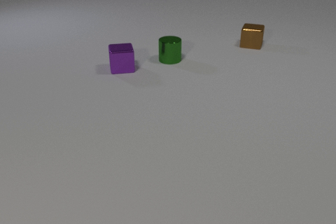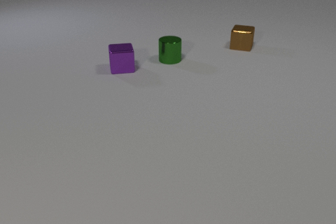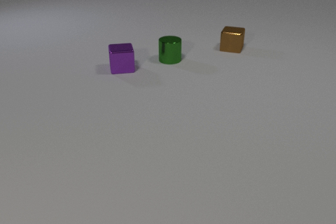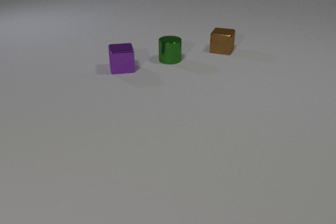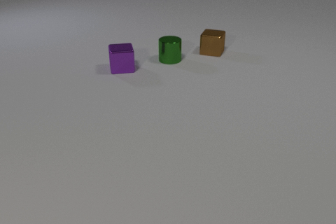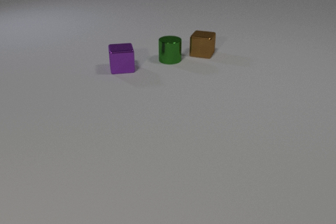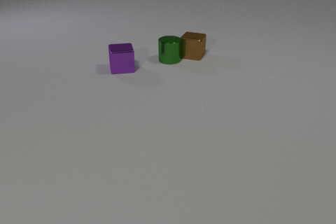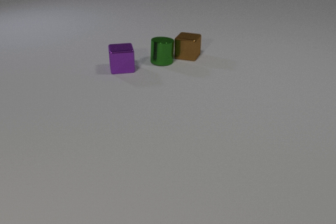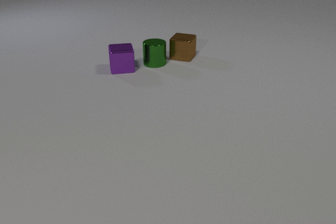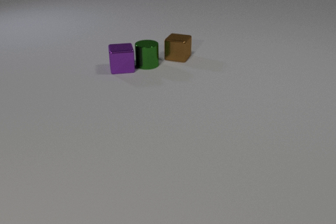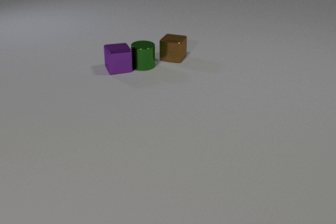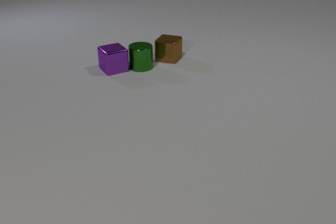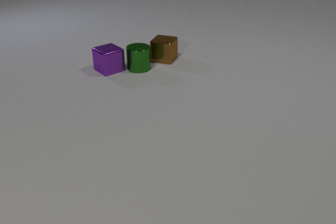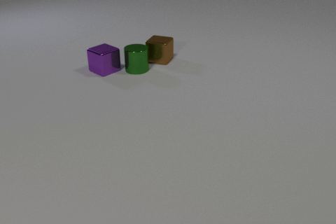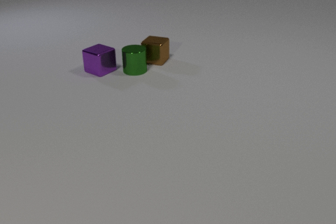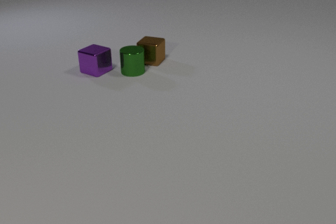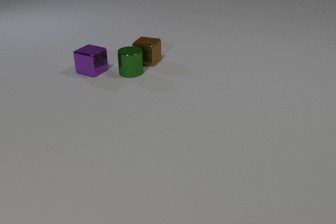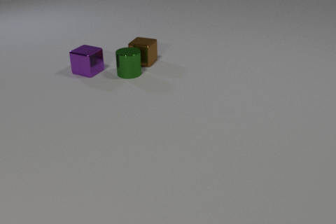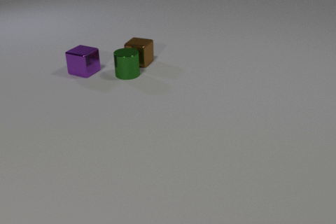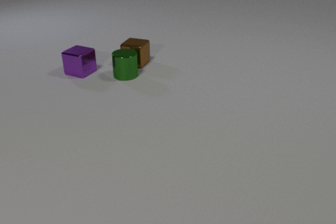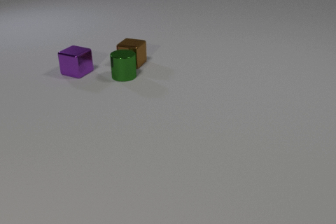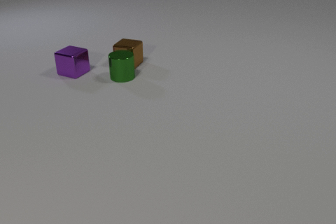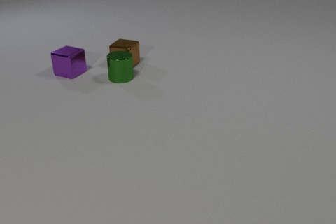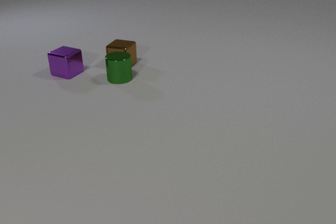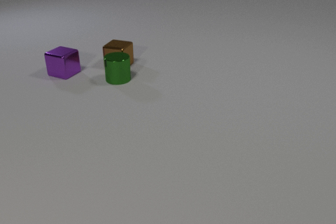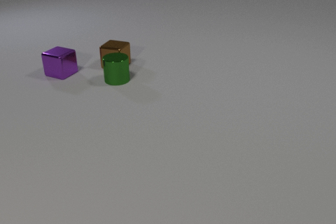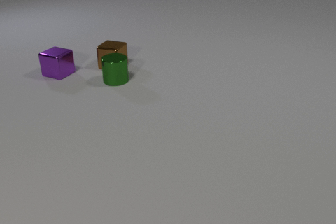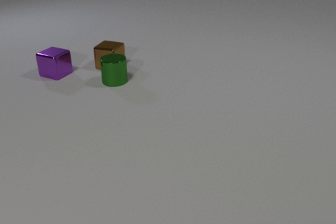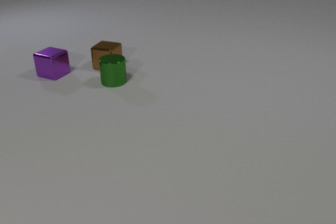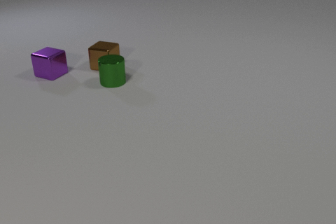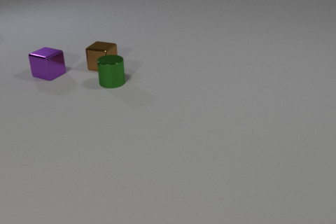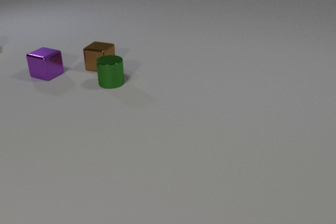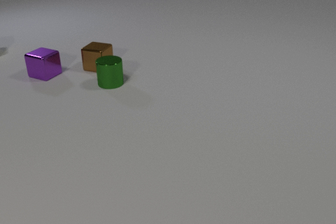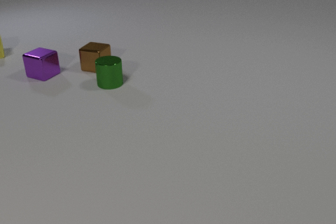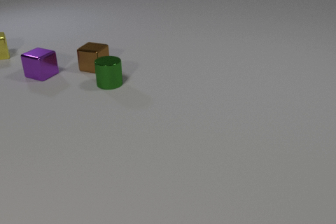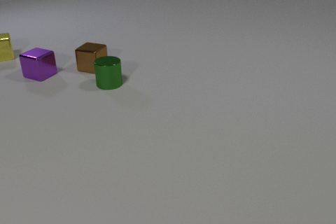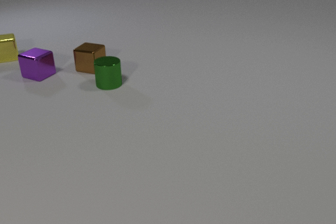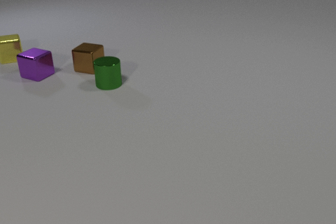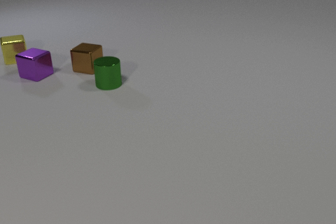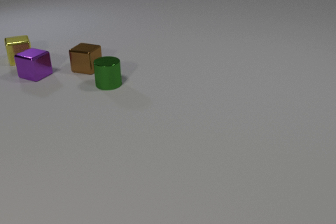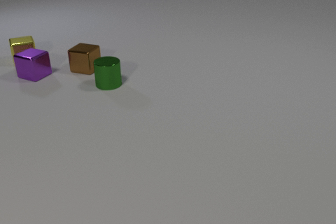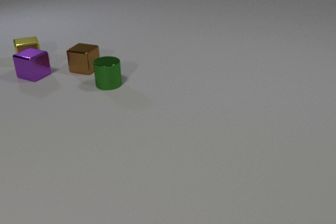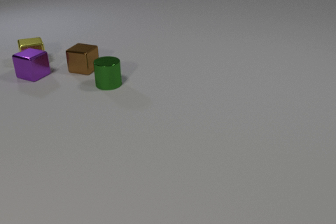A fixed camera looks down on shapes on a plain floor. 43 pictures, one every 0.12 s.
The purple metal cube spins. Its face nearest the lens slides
to the right.
The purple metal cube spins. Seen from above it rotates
counterclockwise.
0.00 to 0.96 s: The brown metal cube slides to the left and toward the camera. The green metal cylinder slides to the left and toward the camera. The brown metal cube and the green metal cylinder collide.
0.96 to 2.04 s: The brown metal cube slides to the left. The green metal cylinder slides to the left and toward the camera. The purple metal cube slides to the left, spins counterclockwise seen from above by about 60 degrees, its near face sliding to the right. The green metal cylinder and the purple metal cube collide.
2.04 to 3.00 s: The brown metal cube slides to the left. The green metal cylinder slides toward the camera and to the left. The purple metal cube slides to the left.
3.00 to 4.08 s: The brown metal cube slides to the left. The green metal cylinder slides toward the camera and to the left. The purple metal cube slides to the left. The yellow metal cube comes in at the left edge, slides to the right and toward the camera.
4.08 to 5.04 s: The brown metal cube slides to the left. The purple metal cube slides to the left. The yellow metal cube slides to the right and toward the camera.
How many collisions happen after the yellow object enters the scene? 0.
How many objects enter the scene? 1.
What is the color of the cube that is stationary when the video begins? purple.
